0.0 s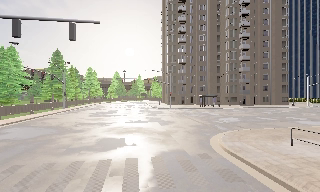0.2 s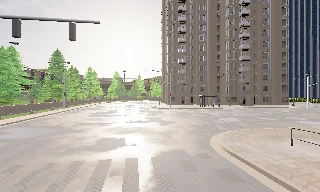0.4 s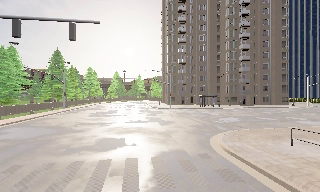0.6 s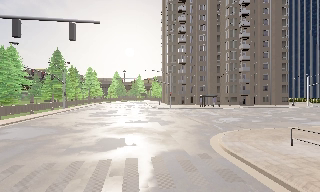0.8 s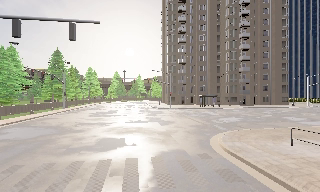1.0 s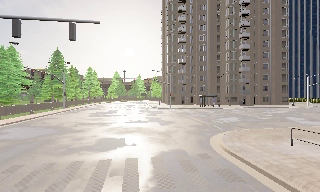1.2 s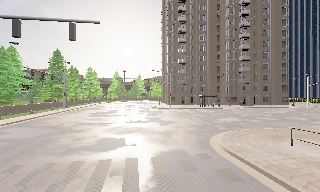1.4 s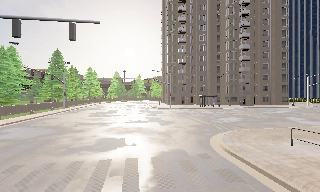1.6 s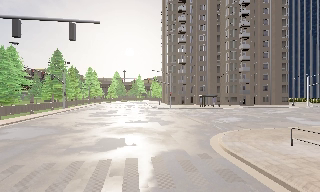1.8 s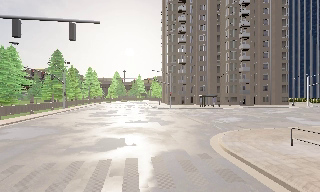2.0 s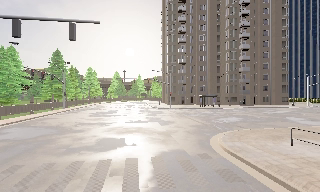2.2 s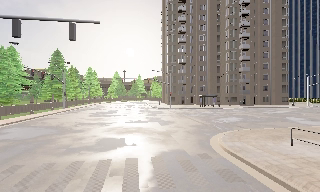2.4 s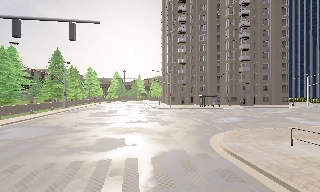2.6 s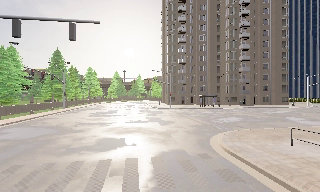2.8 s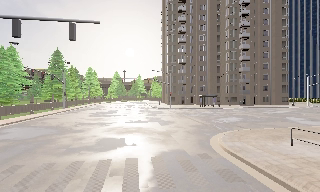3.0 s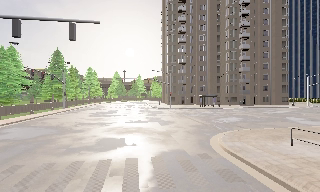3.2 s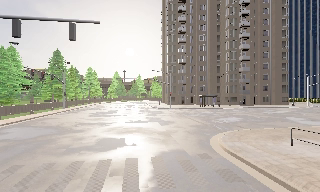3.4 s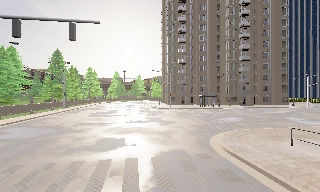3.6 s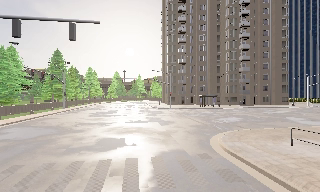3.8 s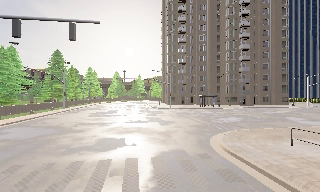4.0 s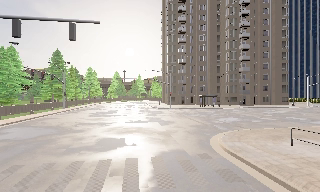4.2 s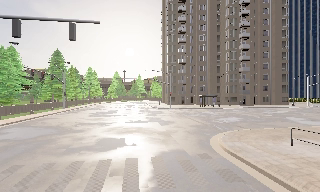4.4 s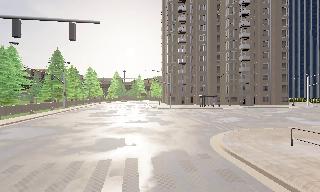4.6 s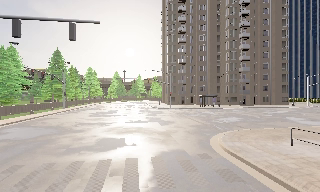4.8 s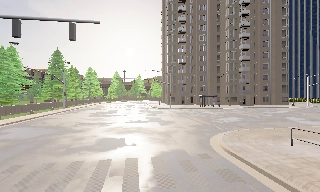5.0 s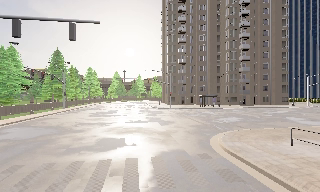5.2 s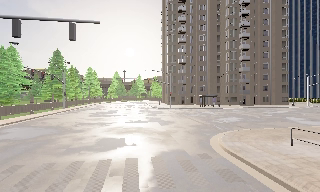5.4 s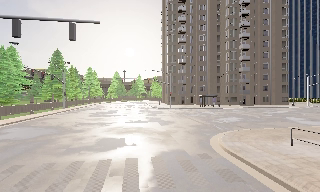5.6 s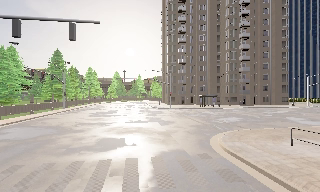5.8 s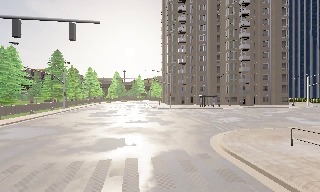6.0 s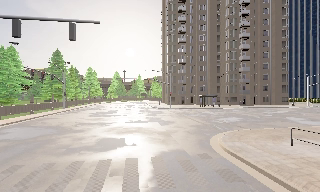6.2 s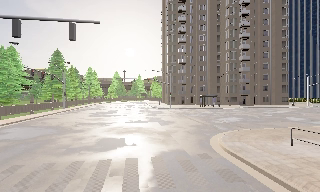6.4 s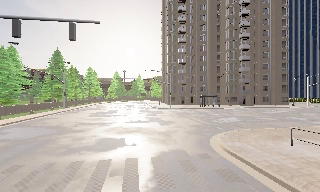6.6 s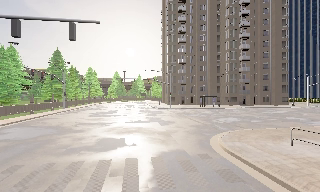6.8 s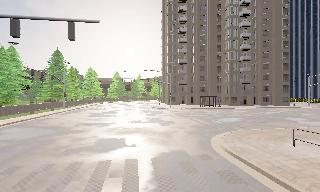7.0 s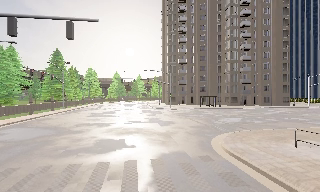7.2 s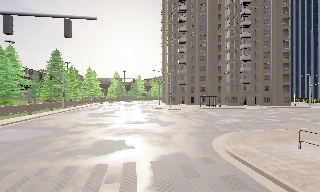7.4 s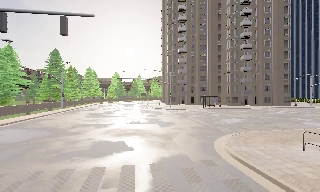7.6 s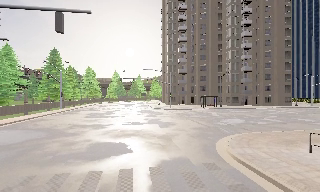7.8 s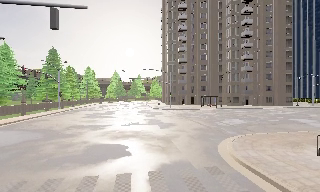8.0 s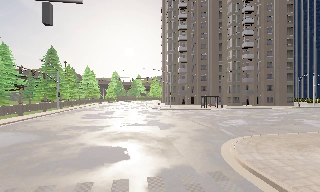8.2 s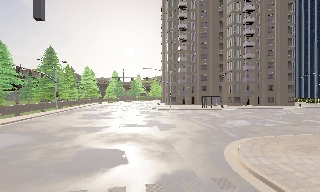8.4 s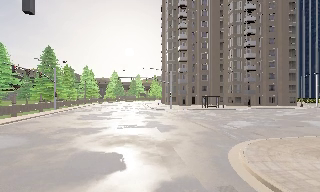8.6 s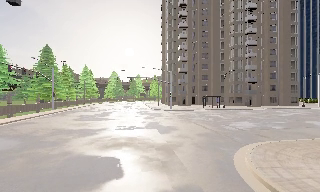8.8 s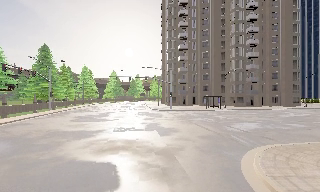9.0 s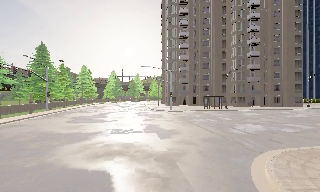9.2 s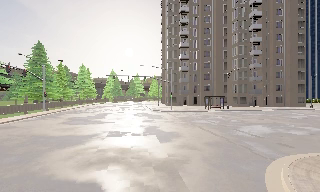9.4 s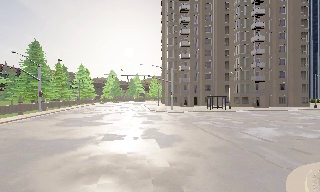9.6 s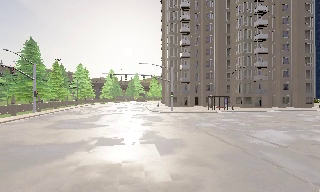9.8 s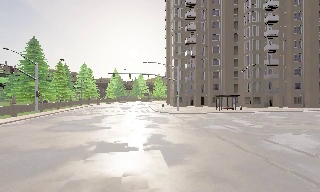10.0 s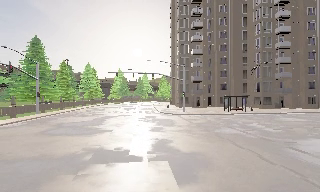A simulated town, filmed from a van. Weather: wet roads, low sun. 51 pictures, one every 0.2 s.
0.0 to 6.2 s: The camera keeps its place and its aim.
6.2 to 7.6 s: The camera travels forward, about 1 m, so what stands in front looms larger. It gains speed.
7.6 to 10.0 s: The camera travels forward, about 9 m, so what stands in front looms larger. It gains speed.
The film runs forward here.
